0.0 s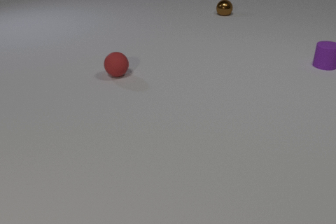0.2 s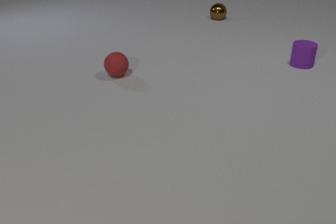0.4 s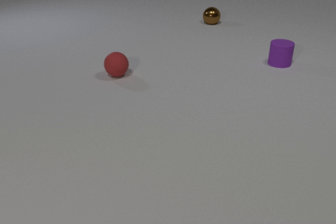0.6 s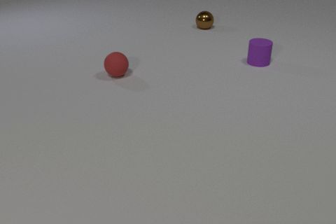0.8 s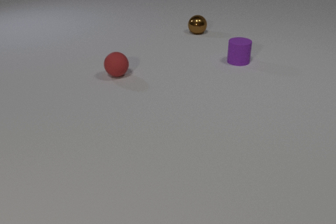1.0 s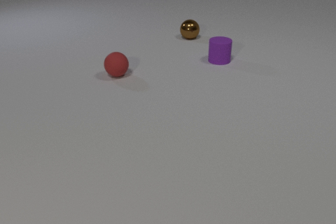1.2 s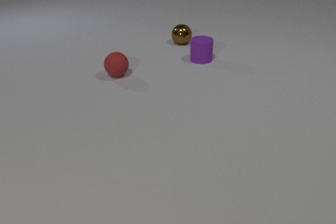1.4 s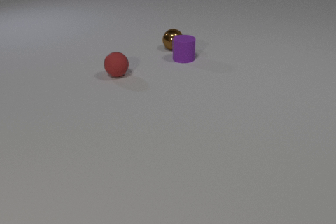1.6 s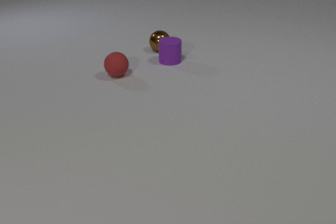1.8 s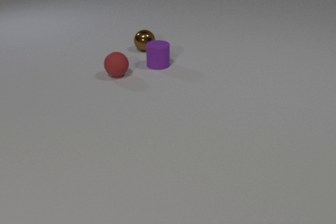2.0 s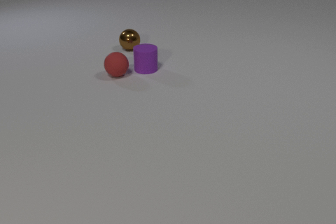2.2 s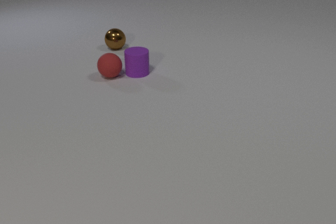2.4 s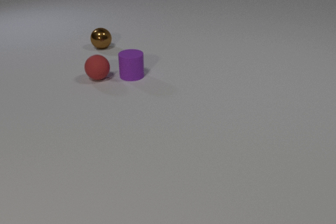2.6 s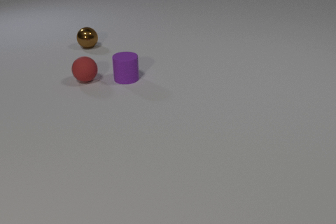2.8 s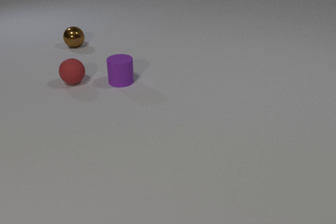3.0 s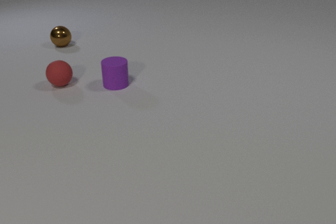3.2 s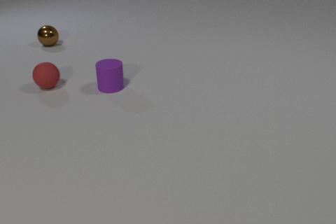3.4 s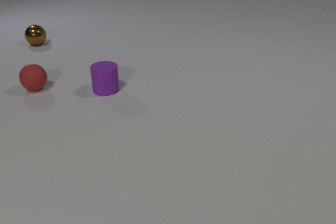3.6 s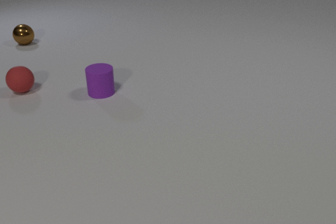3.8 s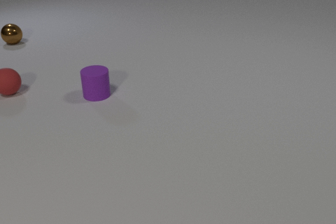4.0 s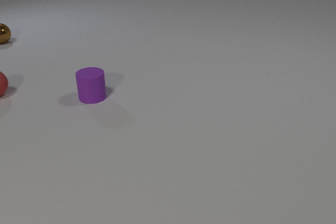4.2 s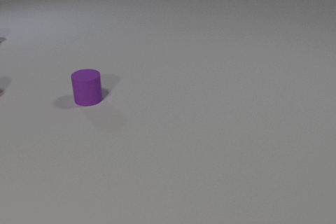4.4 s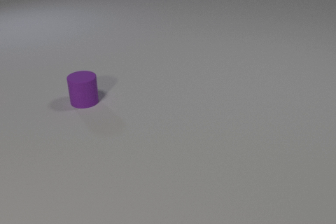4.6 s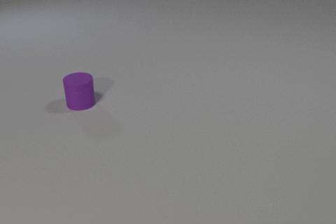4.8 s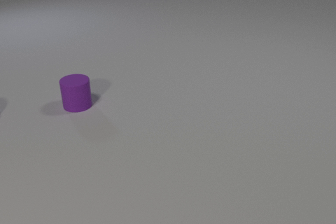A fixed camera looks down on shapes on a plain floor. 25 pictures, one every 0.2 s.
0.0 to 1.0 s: The purple rubber cylinder slides to the left. The brown metal sphere rolls toward the camera and to the left.
1.0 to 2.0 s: The purple rubber cylinder slides to the left. The brown metal sphere rolls to the left and toward the camera. The purple rubber cylinder and the brown metal sphere collide.
2.0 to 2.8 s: The purple rubber cylinder slides toward the camera and to the left. The brown metal sphere rolls to the left. The red rubber sphere rolls to the left. The purple rubber cylinder and the red rubber sphere collide.
2.8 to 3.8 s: The purple rubber cylinder slides toward the camera and to the left. The brown metal sphere rolls to the left and away from the camera. The red rubber sphere rolls to the left.
3.8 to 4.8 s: The purple rubber cylinder slides to the left and toward the camera. The brown metal sphere rolls to the left and away from the camera, leaves at the left edge. The red rubber sphere rolls to the left, leaves at the left edge.
What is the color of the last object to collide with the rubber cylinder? red.
What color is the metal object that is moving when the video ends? purple.
What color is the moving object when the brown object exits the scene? purple.
